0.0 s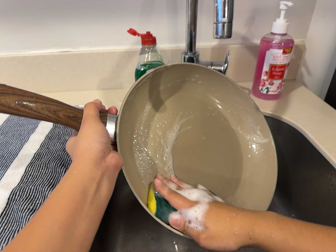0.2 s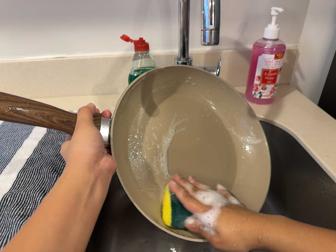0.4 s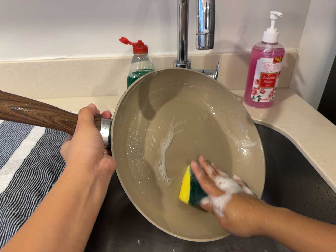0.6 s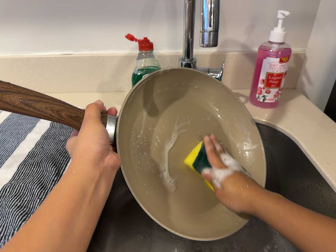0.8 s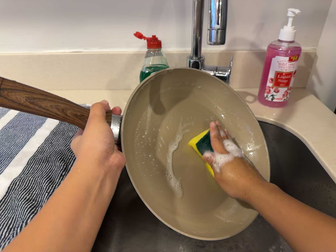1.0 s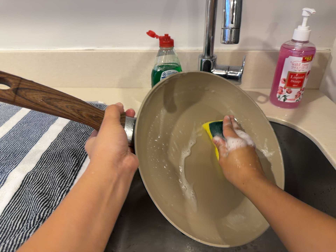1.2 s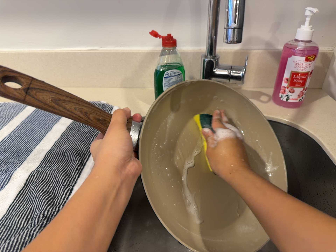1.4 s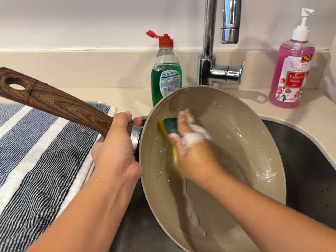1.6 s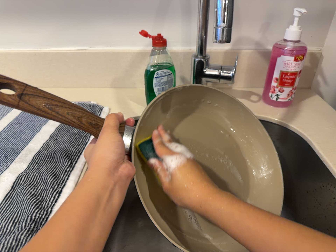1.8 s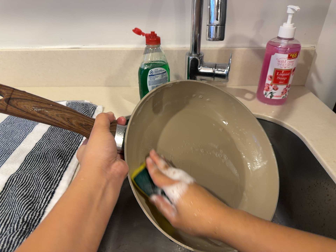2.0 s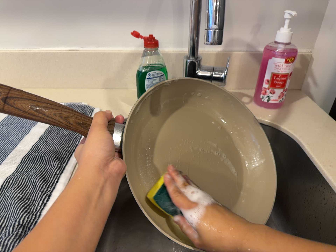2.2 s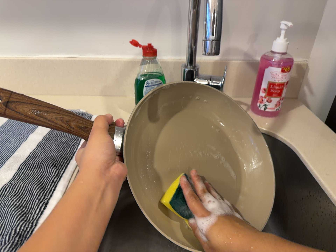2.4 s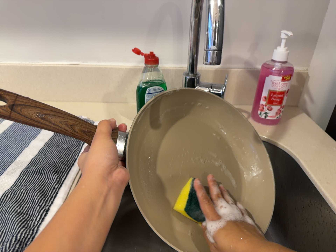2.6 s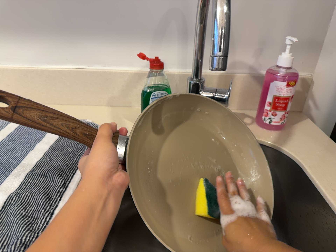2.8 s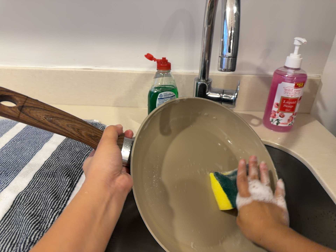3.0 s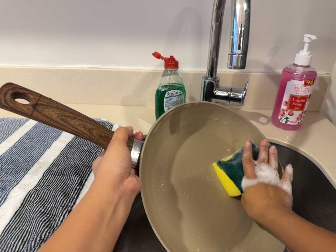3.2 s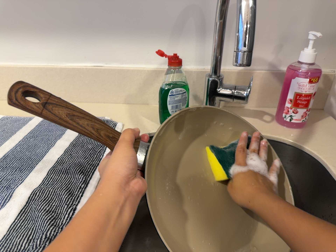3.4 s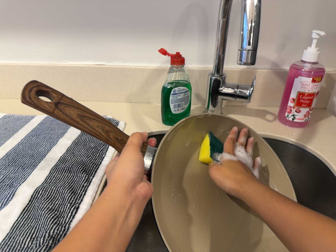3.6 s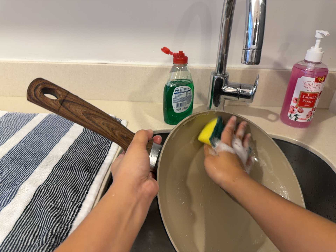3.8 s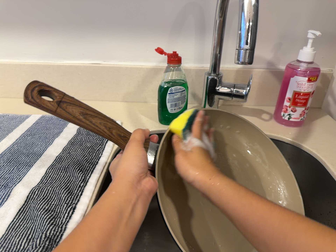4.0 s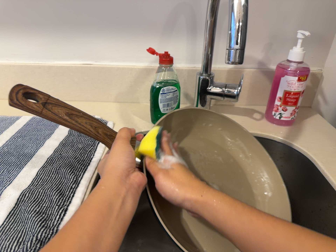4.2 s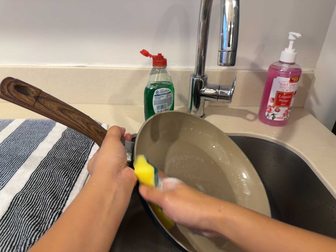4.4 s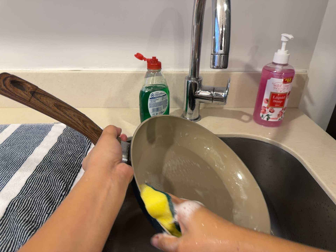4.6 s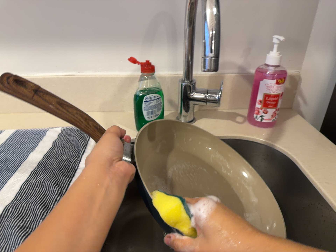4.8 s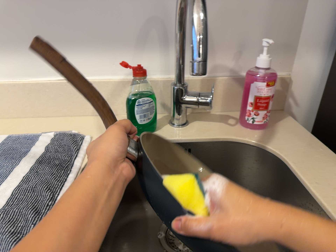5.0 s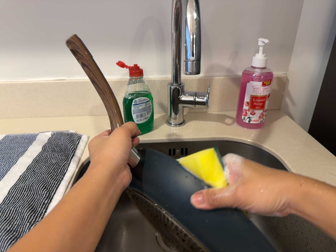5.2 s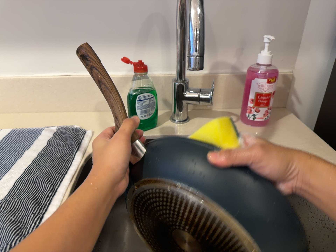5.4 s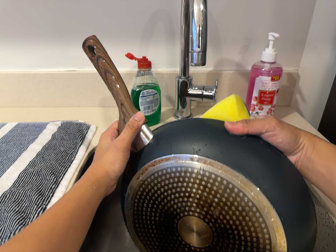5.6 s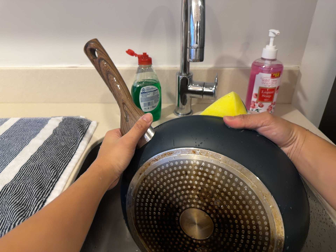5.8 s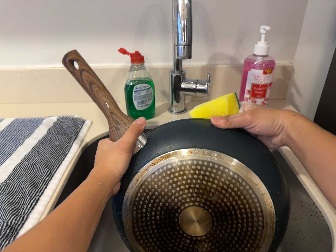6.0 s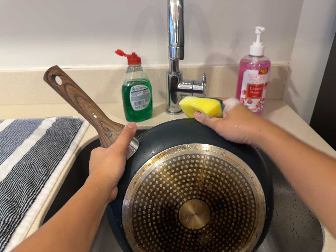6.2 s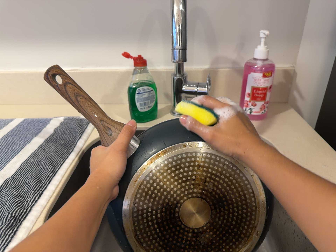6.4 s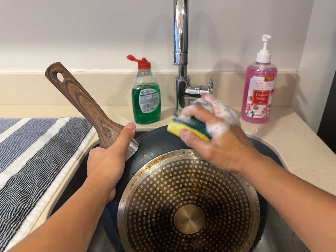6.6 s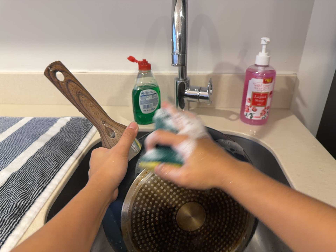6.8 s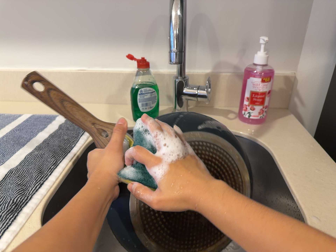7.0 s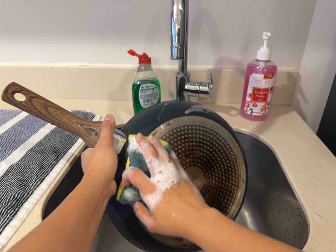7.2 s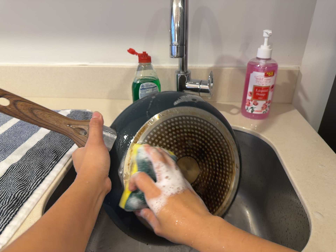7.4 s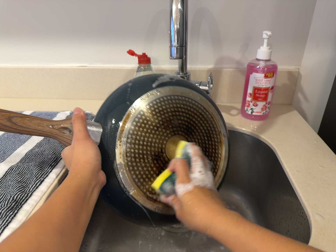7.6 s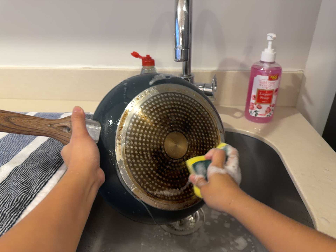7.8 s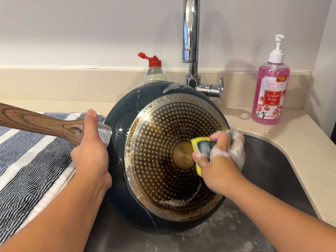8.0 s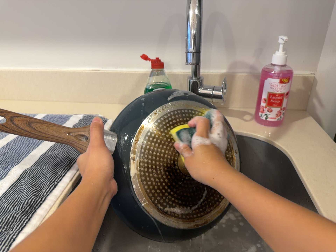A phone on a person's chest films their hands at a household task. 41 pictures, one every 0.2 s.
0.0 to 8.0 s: The camera pans to its left by about 10 degrees. It travels to its right and backward, about 12 cm.
The film runs forward here.
